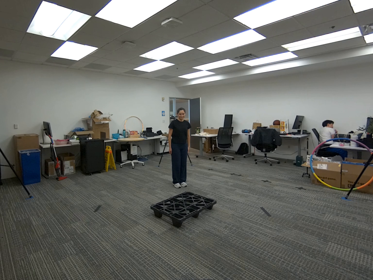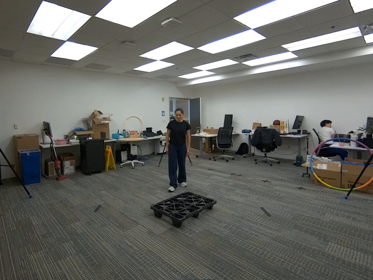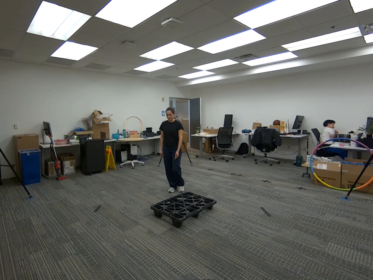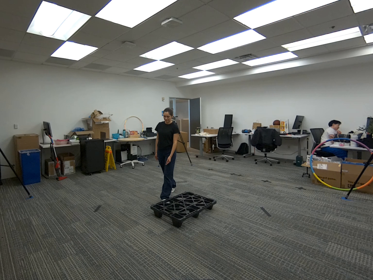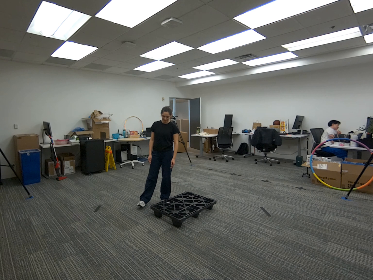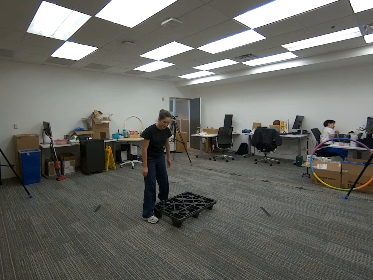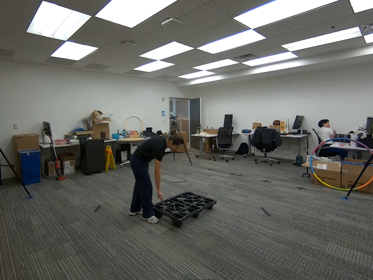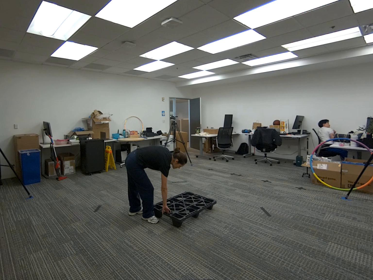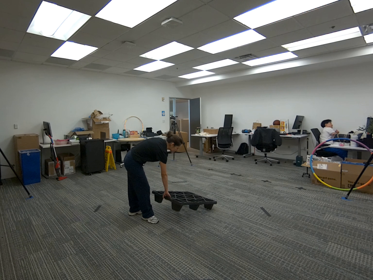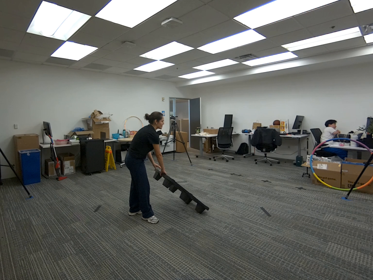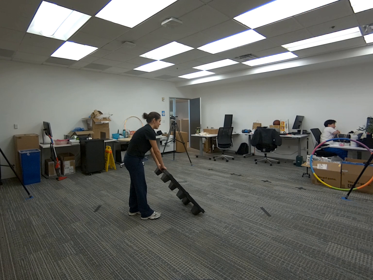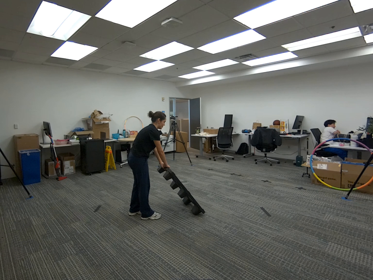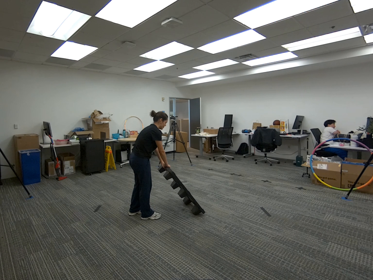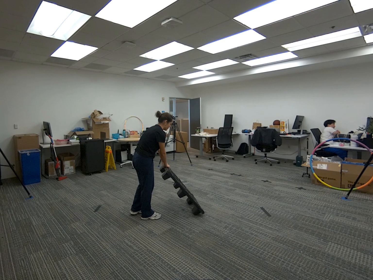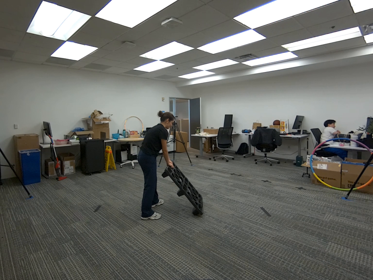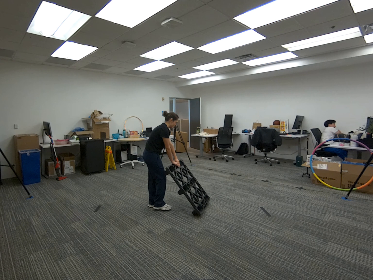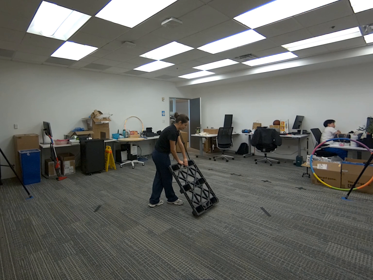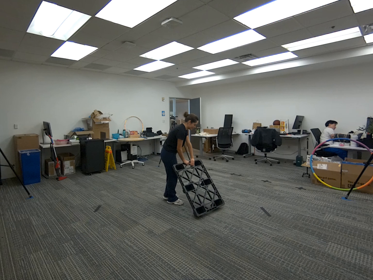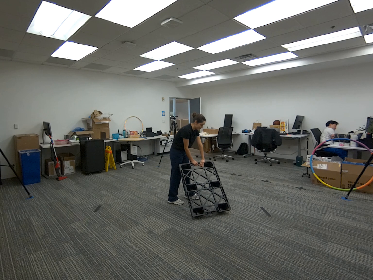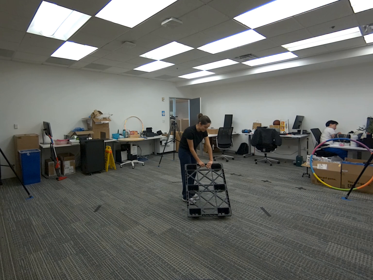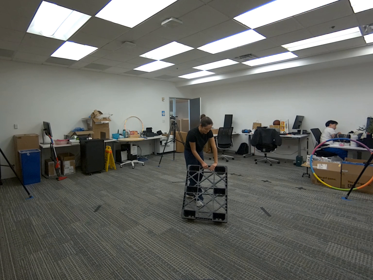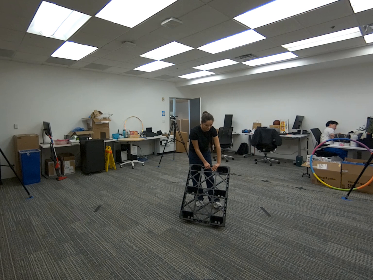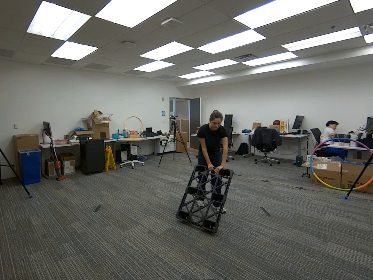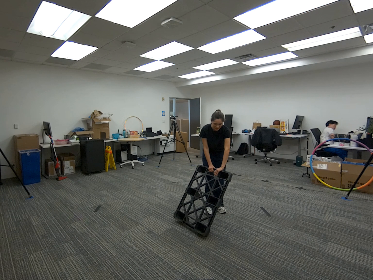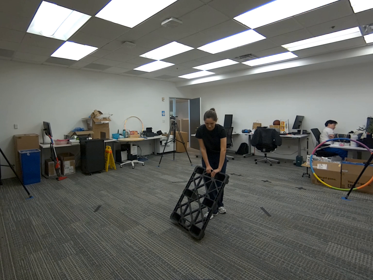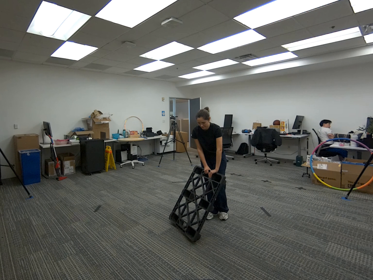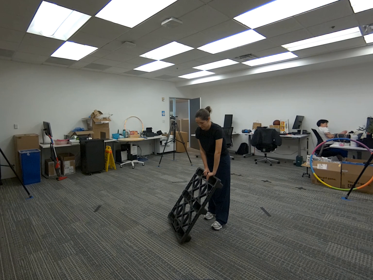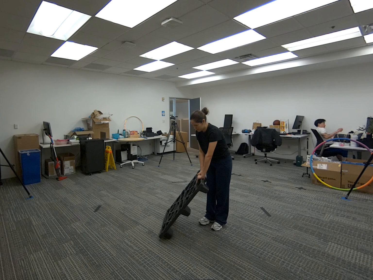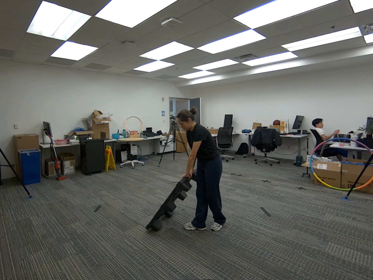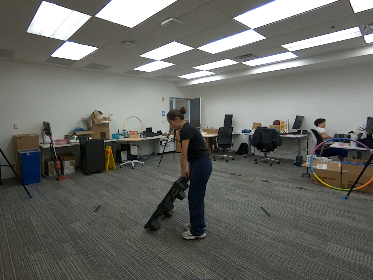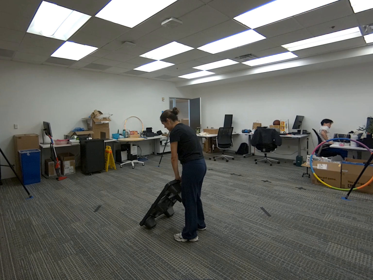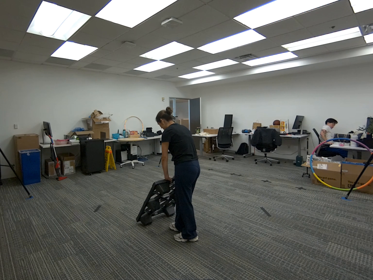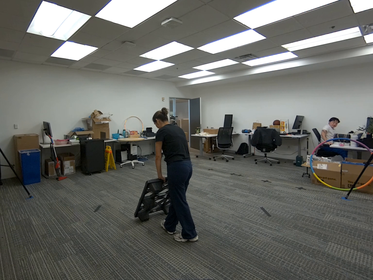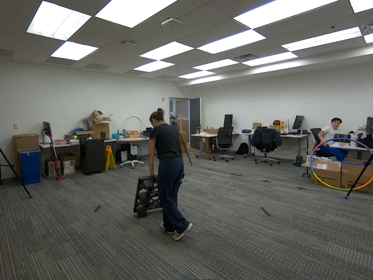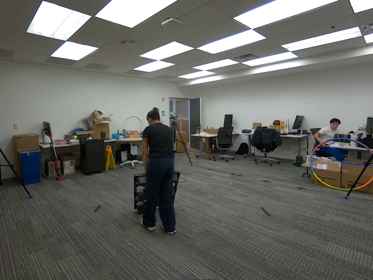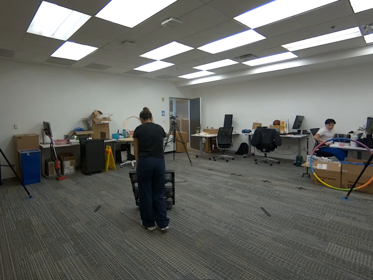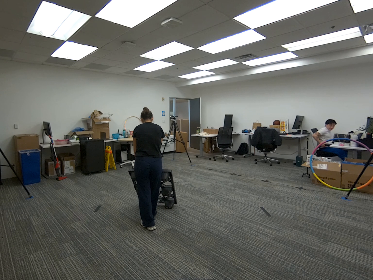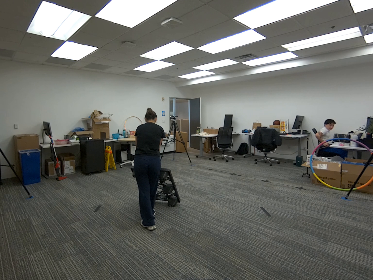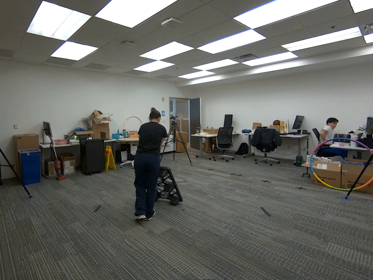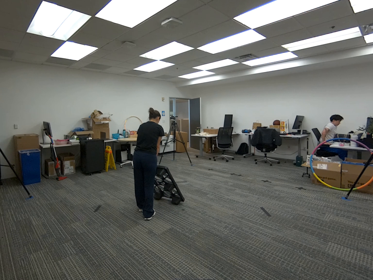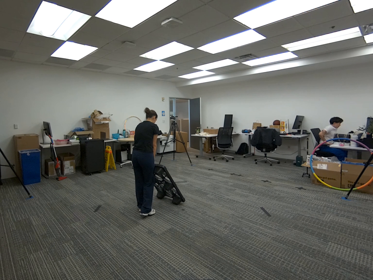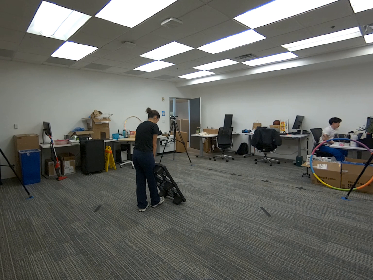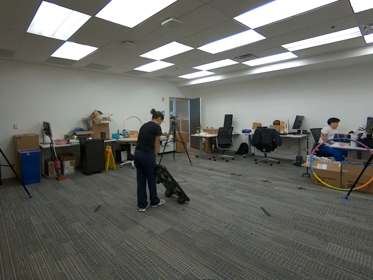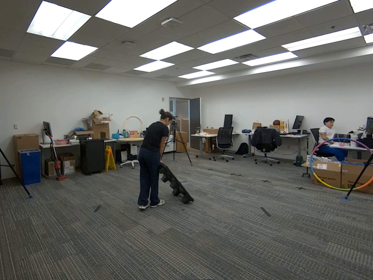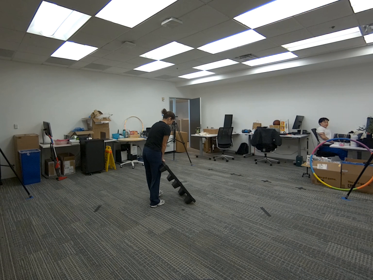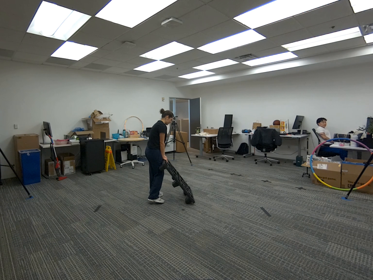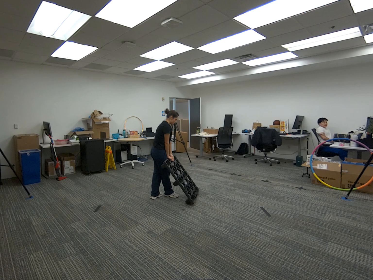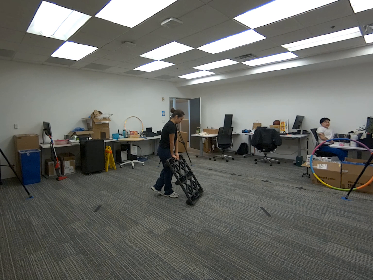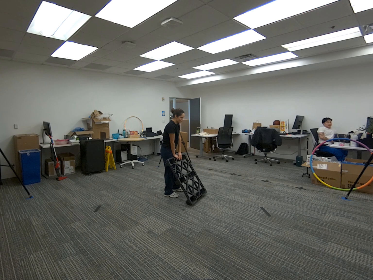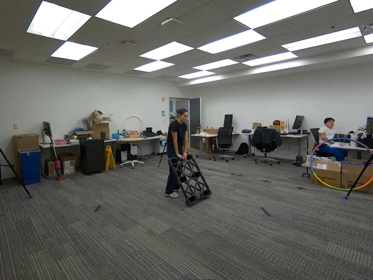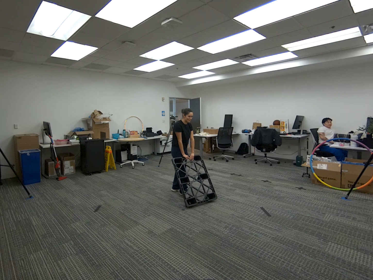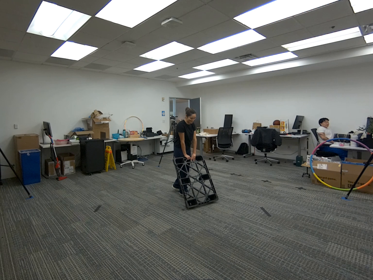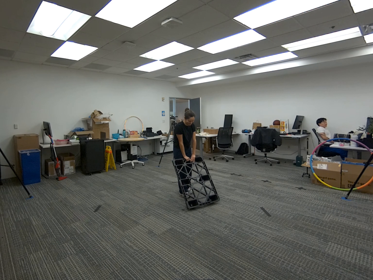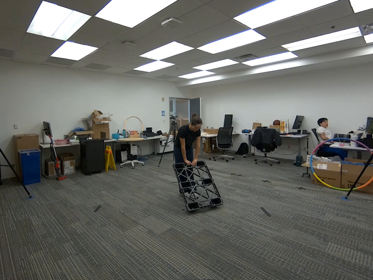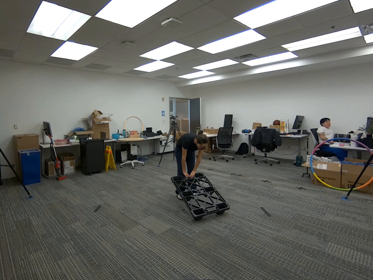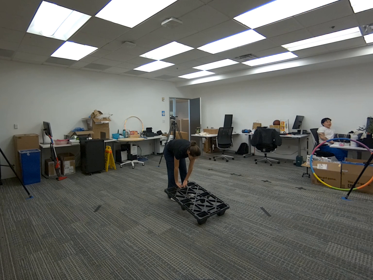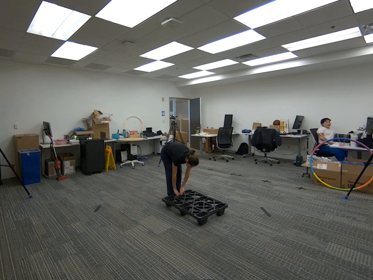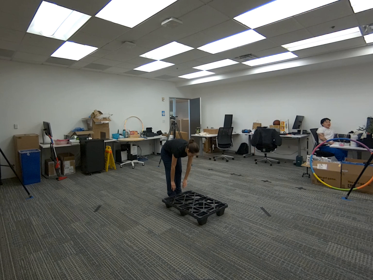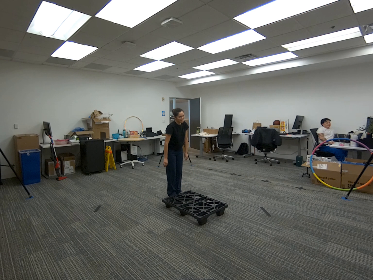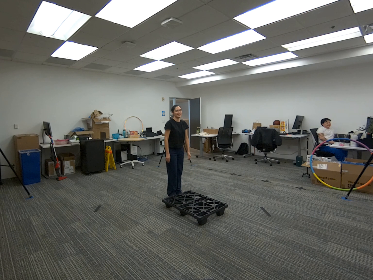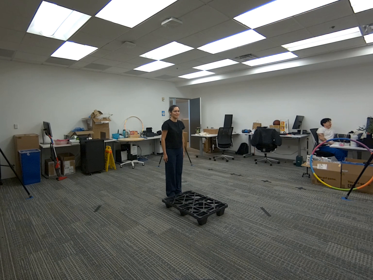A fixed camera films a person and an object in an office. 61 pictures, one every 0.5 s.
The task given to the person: Walk over to the platform on the ground and push the platform away from you.
